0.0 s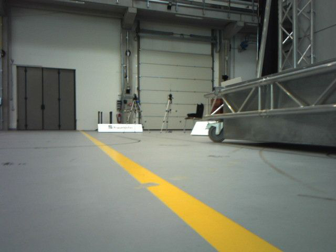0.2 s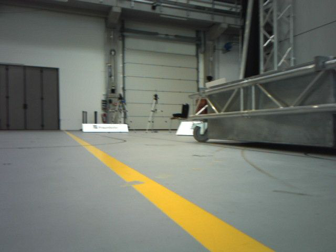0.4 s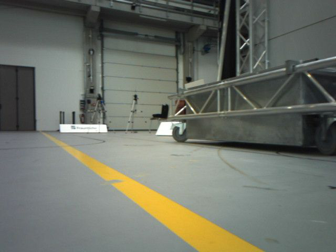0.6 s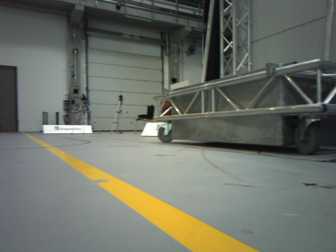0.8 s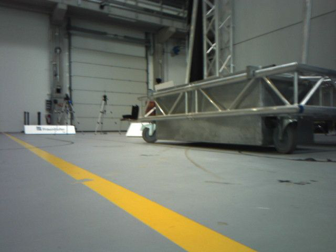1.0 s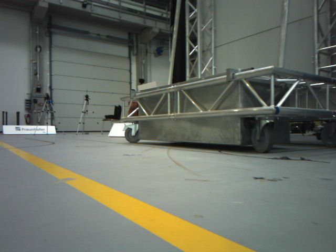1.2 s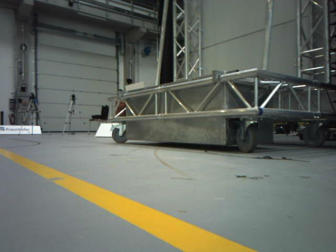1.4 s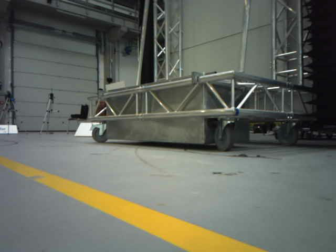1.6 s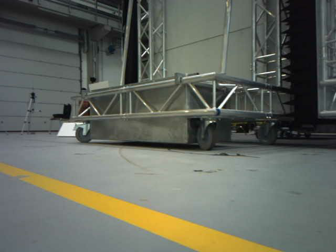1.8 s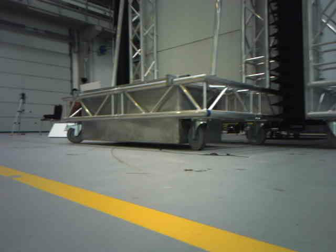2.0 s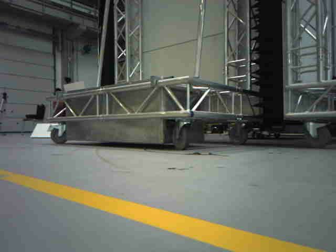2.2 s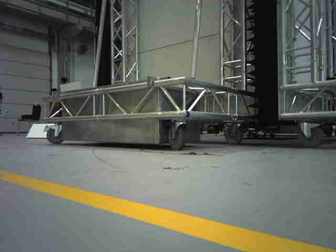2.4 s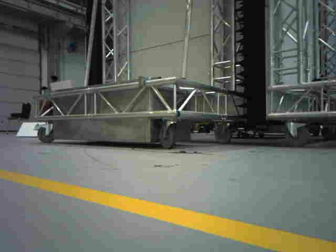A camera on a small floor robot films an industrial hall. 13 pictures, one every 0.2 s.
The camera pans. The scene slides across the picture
to the left.
The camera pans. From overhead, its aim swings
clockwise.
0.0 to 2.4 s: The camera swings to its right by about 30 degrees, and the scene slides to the left. It travels backward, about 0.4 m.
The film runs backward here.
